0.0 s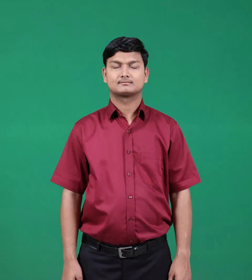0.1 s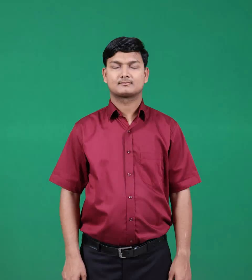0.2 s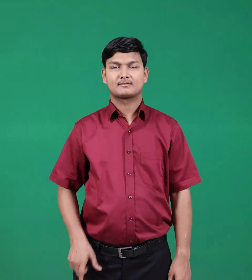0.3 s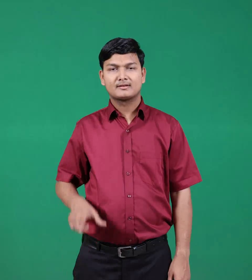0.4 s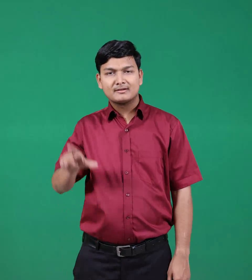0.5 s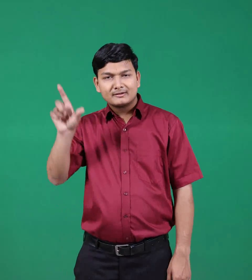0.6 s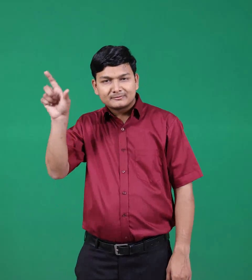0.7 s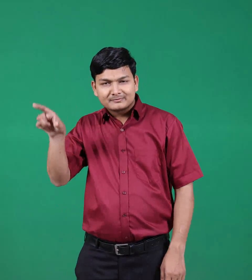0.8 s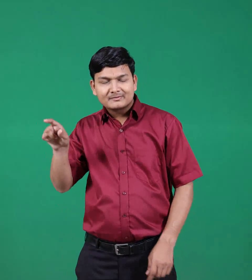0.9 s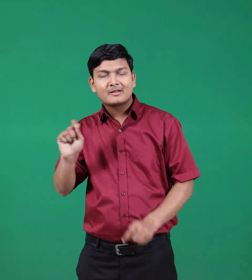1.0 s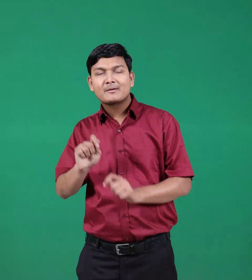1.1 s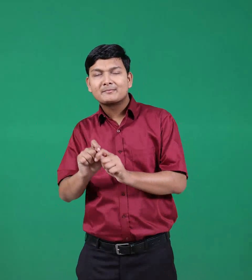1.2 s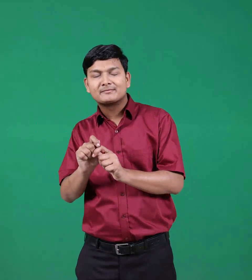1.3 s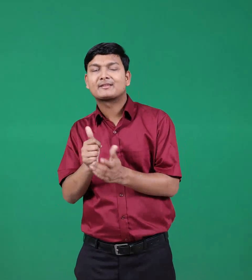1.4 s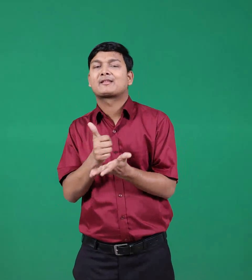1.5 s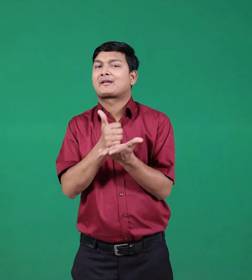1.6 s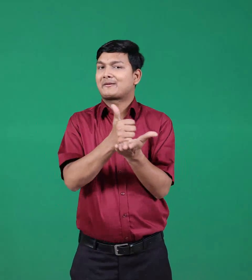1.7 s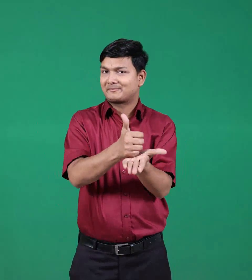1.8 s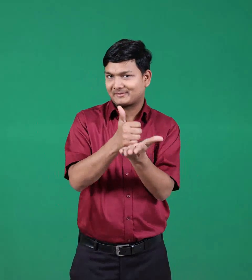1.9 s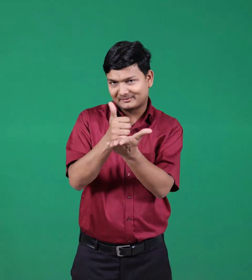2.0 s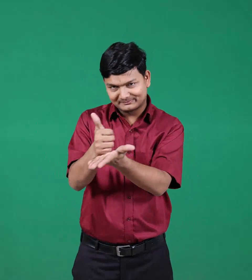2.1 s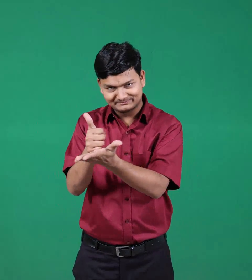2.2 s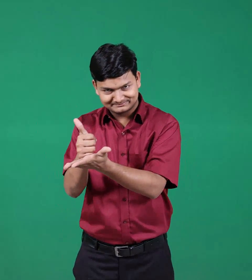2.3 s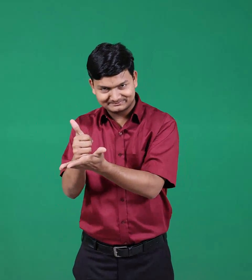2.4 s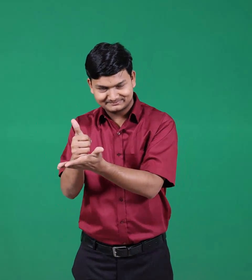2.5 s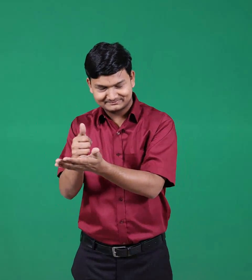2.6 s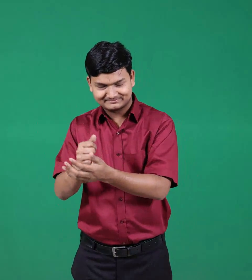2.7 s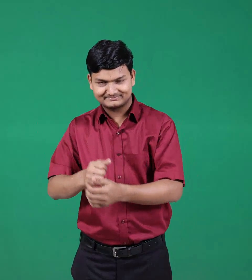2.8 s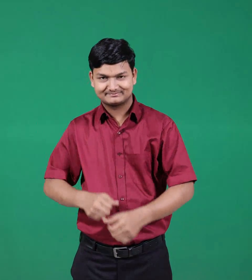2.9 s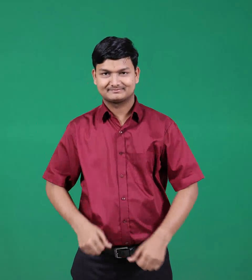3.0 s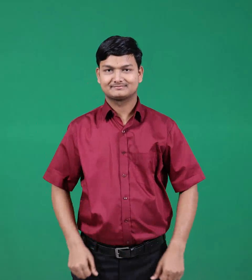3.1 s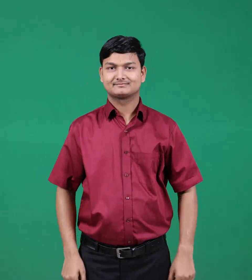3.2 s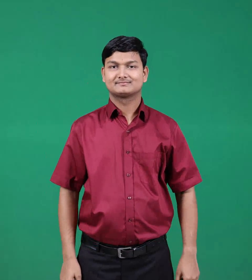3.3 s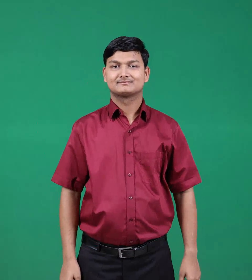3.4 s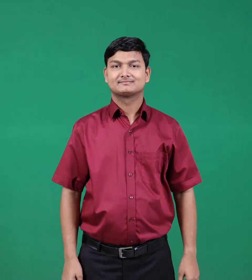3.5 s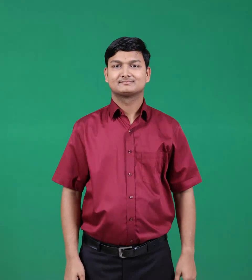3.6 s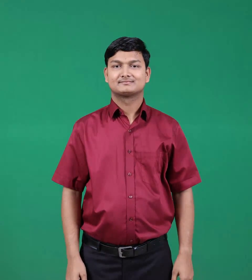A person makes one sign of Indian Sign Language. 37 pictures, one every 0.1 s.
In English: helper
